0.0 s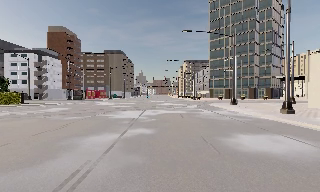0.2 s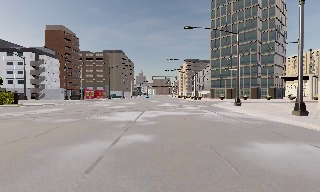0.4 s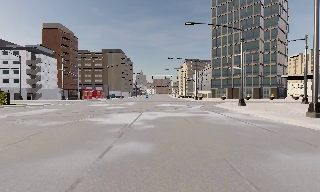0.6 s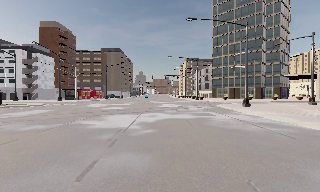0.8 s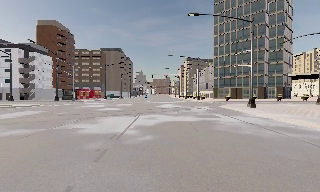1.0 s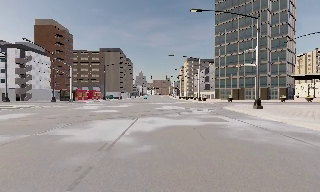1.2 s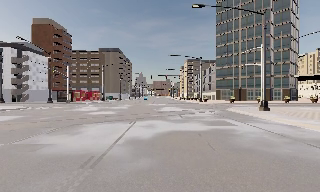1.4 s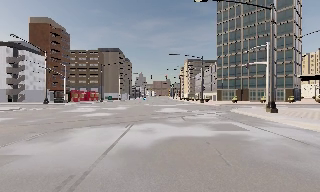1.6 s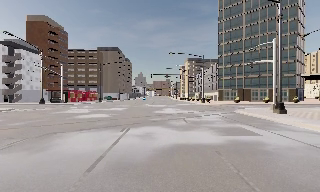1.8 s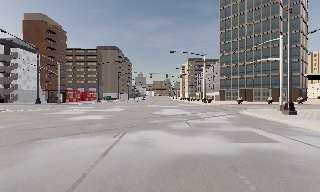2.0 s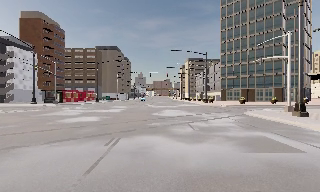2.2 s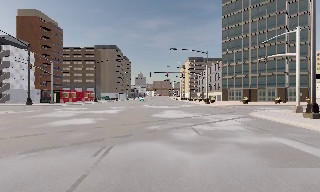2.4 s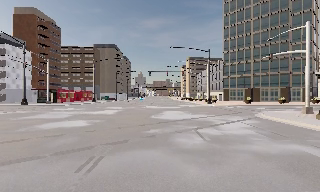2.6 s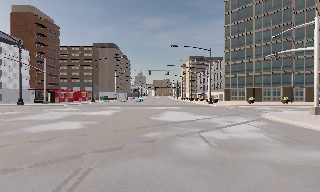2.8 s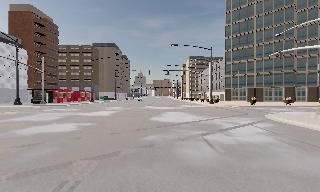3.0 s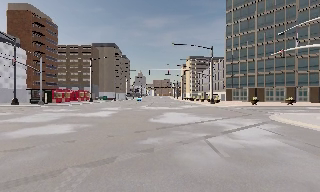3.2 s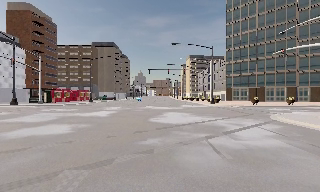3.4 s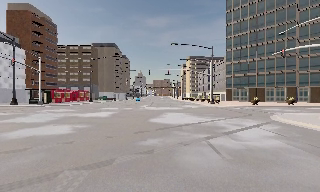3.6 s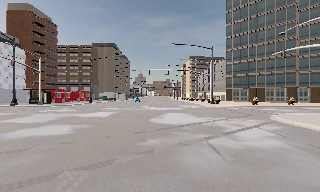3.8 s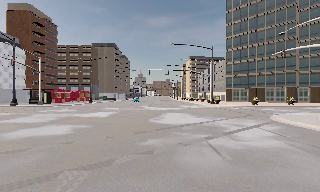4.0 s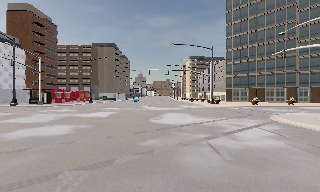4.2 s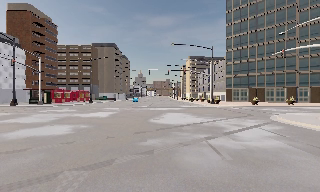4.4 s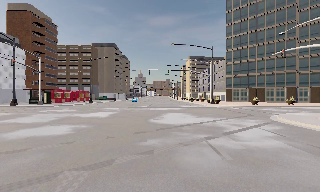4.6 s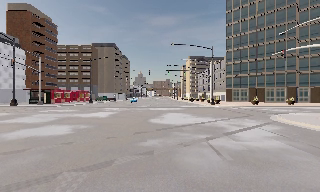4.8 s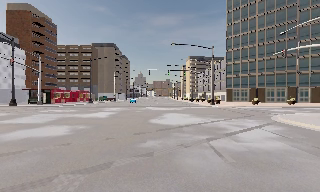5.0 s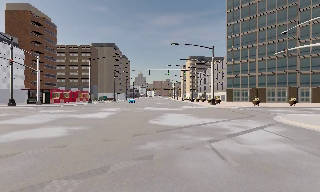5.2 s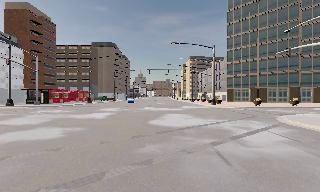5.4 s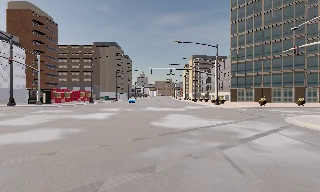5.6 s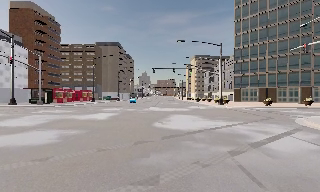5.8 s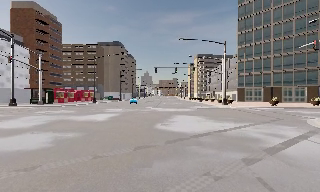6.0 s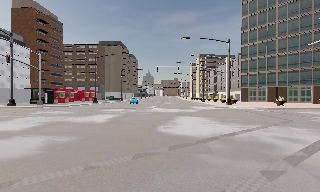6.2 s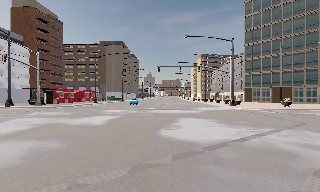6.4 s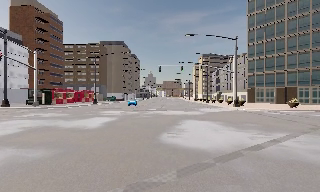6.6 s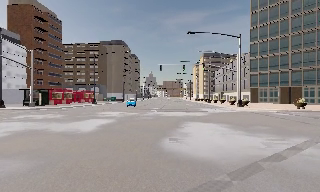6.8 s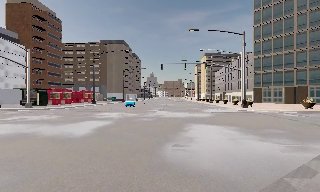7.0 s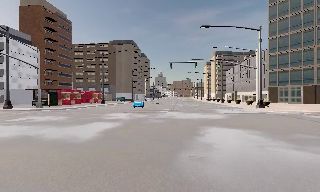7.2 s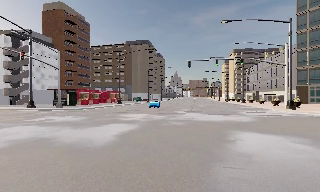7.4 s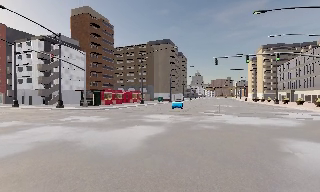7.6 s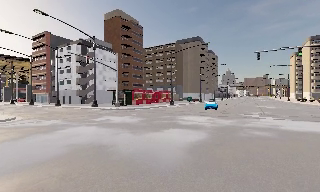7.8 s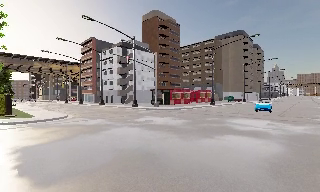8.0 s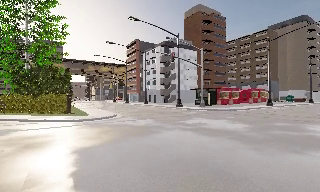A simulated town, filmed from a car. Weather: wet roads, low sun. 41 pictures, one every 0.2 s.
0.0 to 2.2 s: The camera travels forward, about 12 m, so what stands in front looms larger.
2.2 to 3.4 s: The camera travels forward, about 3 m, so what stands in front looms larger. It loses speed.
3.4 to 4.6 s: The camera keeps its place and its aim.
4.6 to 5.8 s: The camera travels forward, about 2 m, so what stands in front looms larger. It gains speed.
5.8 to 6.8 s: The camera travels forward, about 4 m, so what stands in front looms larger.
6.8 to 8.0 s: The camera swings to its left by about 50 degrees, and the scene slides to the right. It travels forward and to its left, about 6 m.
The film runs forward here.
